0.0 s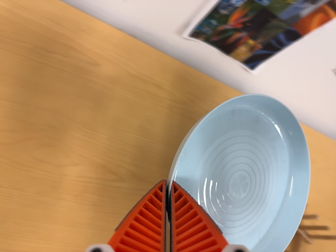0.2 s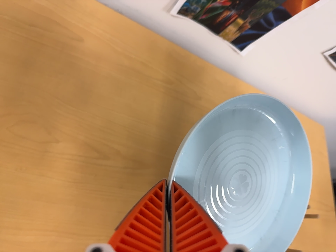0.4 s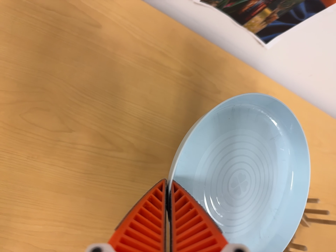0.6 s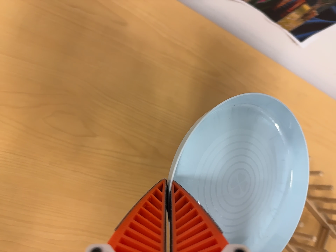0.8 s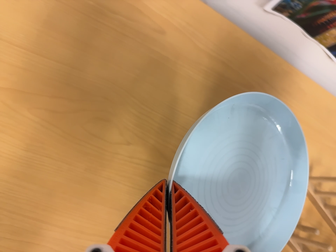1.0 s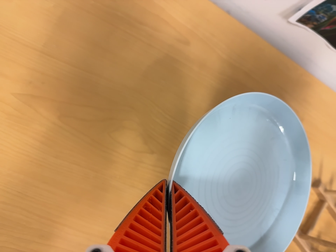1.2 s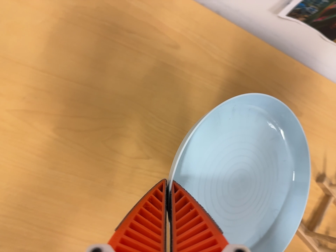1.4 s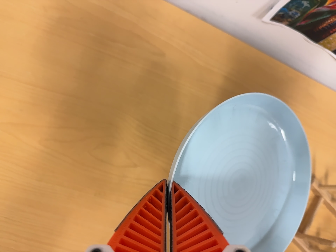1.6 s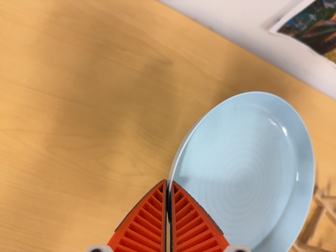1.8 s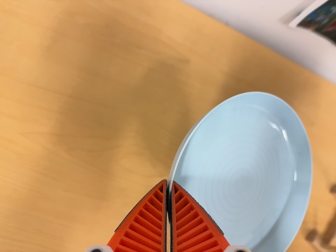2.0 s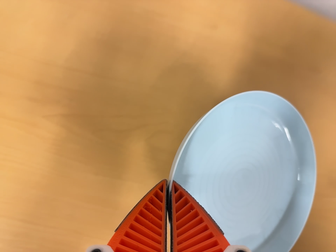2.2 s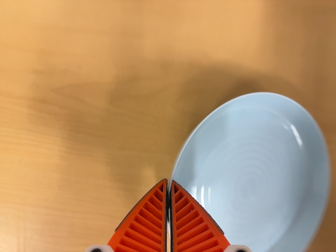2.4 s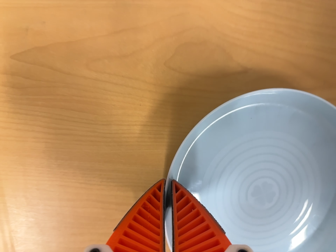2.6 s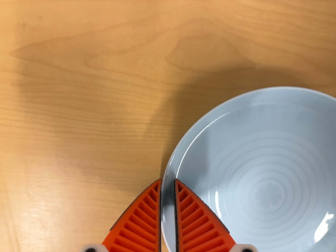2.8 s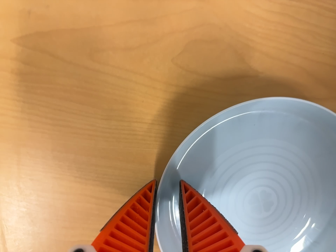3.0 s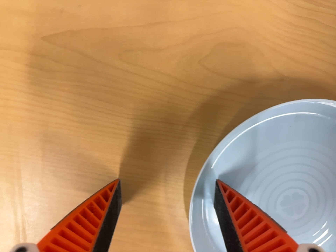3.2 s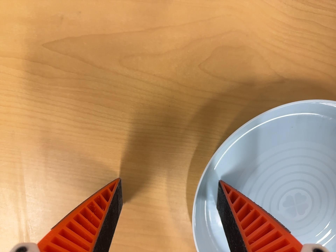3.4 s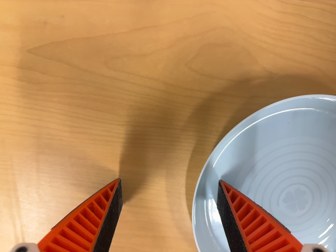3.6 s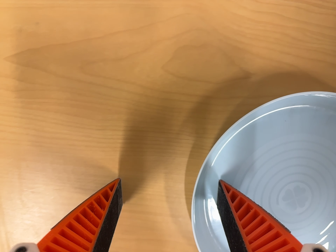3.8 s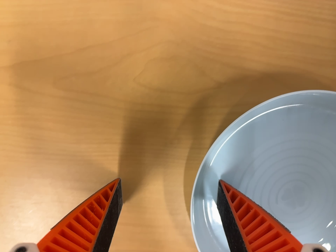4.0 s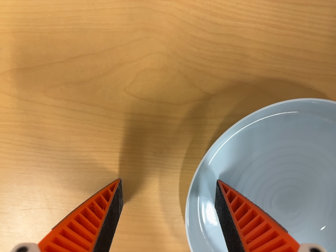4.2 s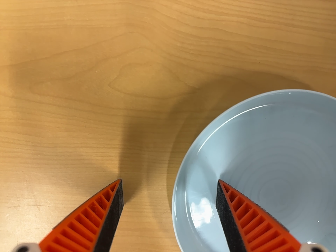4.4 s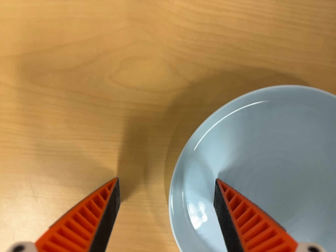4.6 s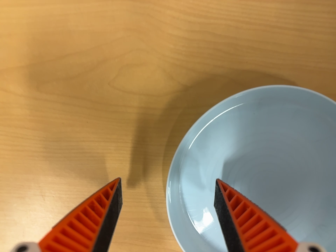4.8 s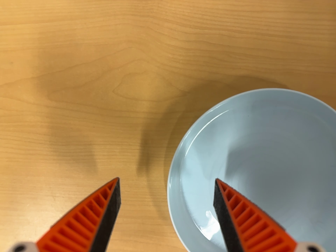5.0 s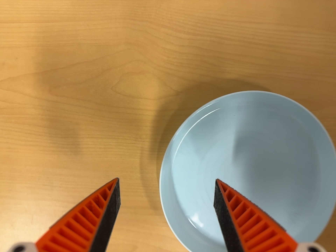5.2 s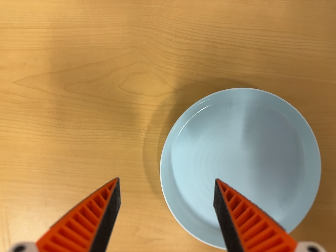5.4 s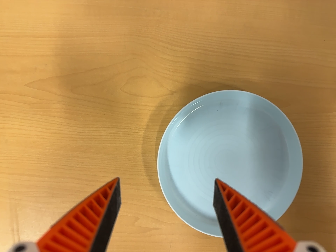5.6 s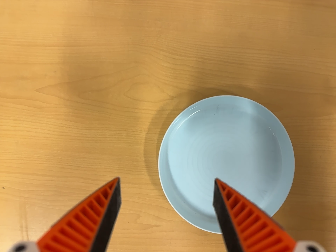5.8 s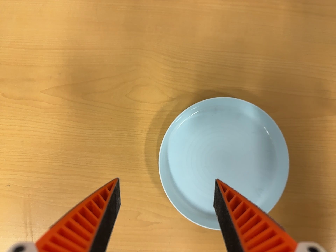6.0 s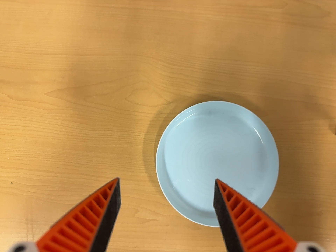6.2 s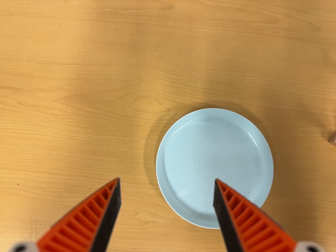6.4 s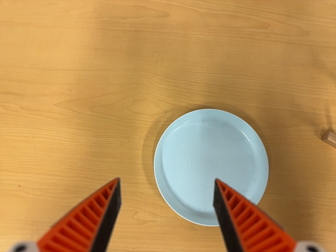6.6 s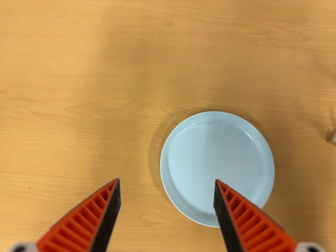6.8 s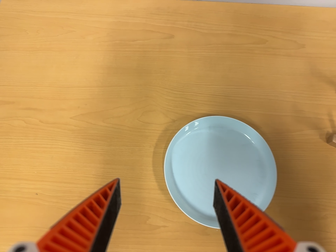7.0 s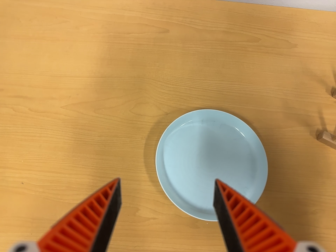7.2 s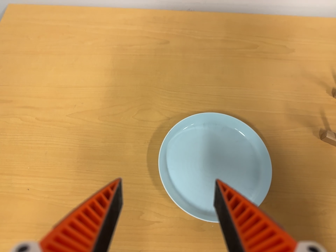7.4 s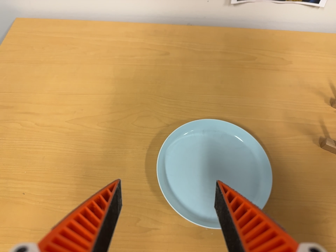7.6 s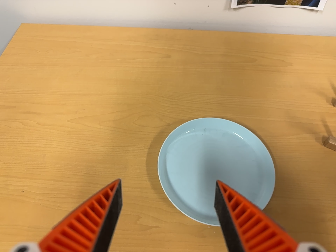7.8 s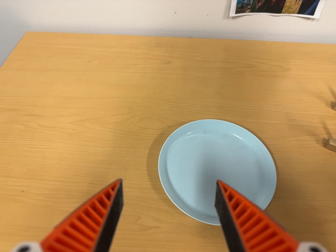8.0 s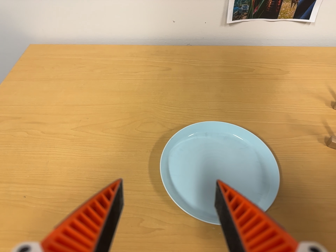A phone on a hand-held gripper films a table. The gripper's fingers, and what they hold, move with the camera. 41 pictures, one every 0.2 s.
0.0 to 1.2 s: The camera swings to its left by about 15 degrees, and the scene slides to the right.
1.2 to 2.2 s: The scene slides to the right, as the camera pans about 15 degrees to its left. It travels forward, about 8 cm, so what stands in front looms larger. Its aim tips toward the bottom of its view by about 10 degrees, and the scene shifts upward. It rolls about its line of sight by about 10 degrees, and the scene rotates counterclockwise.
2.2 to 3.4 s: The camera travels forward, about 6 cm, so what stands in front looms larger. Its aim tips toward the bottom of its view by about 10 degrees, and the scene shifts upward.
3.4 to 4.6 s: The camera travels to its right, about 7 cm, so close, fixed things drift to the left.
4.6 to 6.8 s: The camera travels backward and toward the bottom of its view, about 24 cm, so what stands in front gets smaller. Its aim tips toward the top of its view by about 25 degrees.
6.8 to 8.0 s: The camera travels toward the bottom of its view, about 14 cm. Its aim tips toward the top of its view by about 20 degrees.
The film runs backward here.
